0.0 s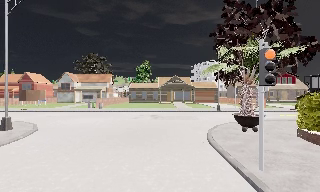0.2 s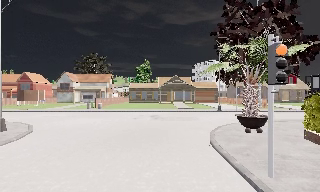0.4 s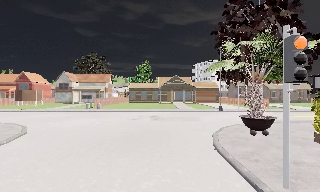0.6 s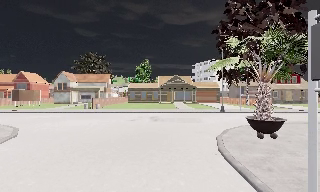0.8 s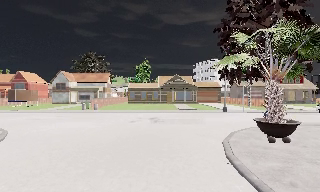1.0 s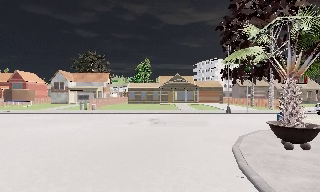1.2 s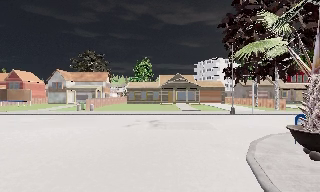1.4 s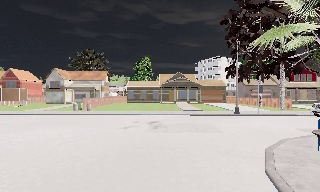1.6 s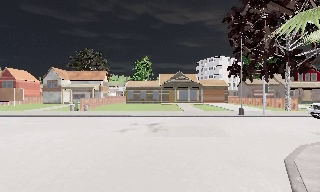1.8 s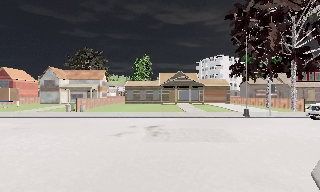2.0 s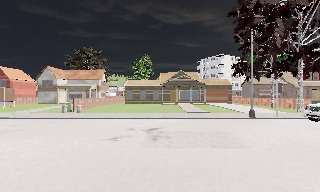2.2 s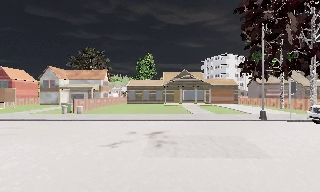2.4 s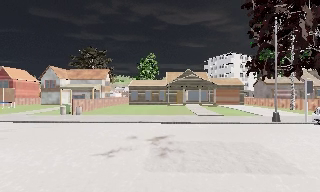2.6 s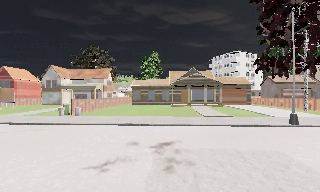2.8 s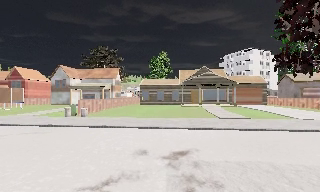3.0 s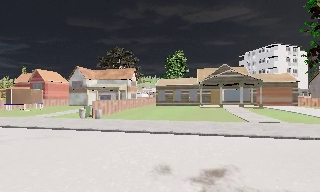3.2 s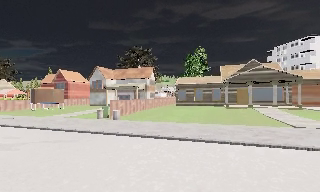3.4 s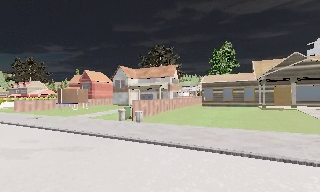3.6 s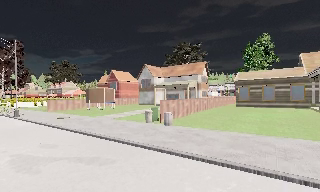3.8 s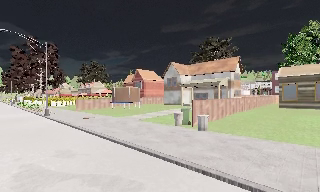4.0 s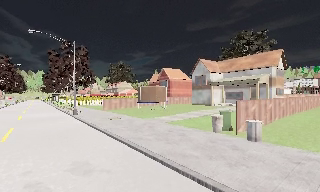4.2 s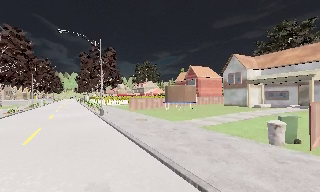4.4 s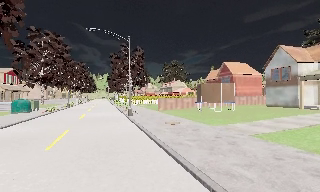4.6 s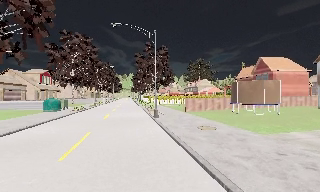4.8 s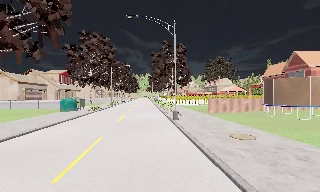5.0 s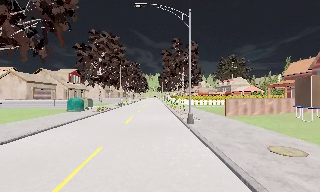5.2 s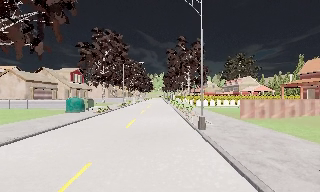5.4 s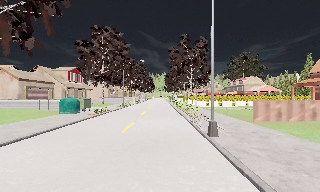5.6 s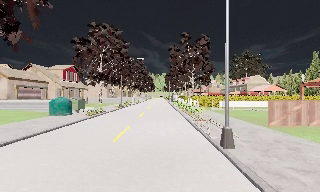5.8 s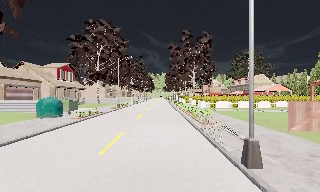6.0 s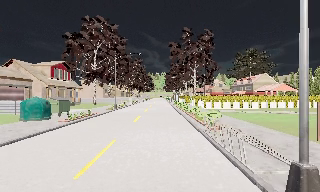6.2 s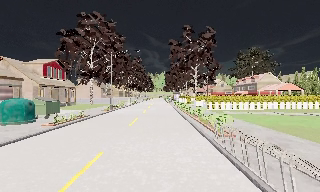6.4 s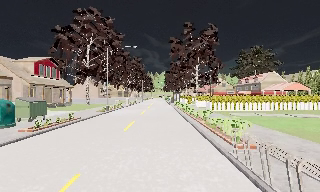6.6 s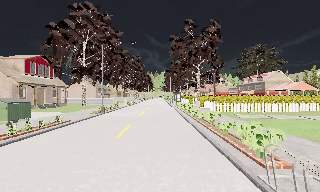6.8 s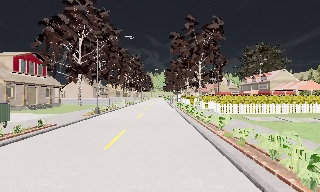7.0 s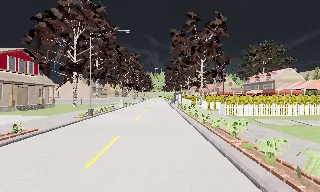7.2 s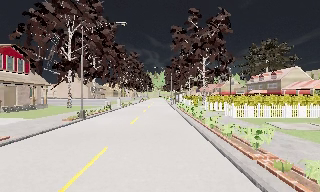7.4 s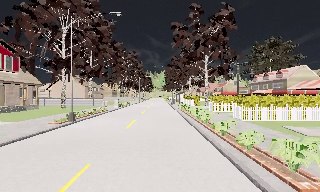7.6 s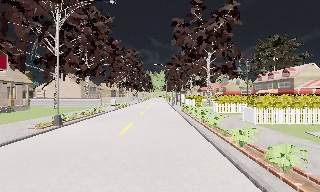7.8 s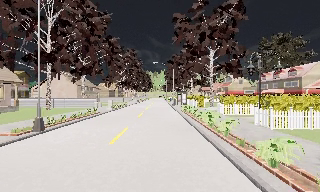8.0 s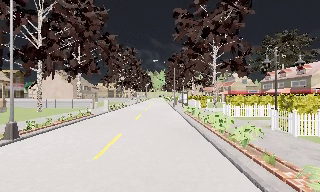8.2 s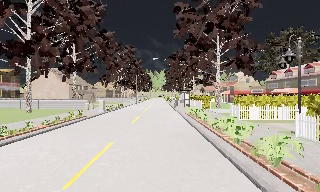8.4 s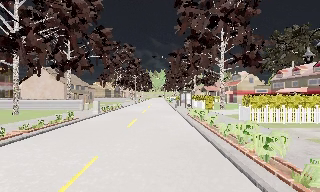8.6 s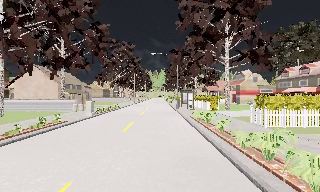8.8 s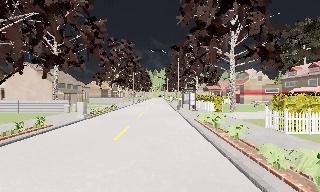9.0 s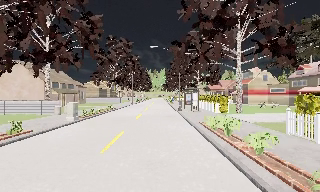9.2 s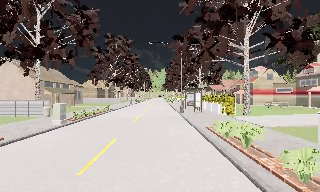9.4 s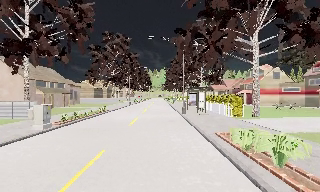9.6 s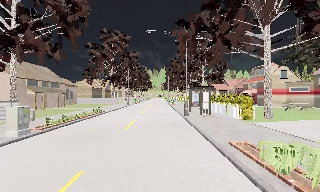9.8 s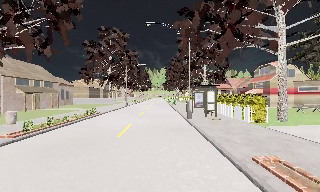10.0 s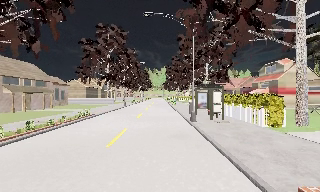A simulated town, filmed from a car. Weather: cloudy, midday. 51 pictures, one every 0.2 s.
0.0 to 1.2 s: The camera travels forward, about 3.5 m, so what stands in front looms larger. It gains speed.
1.2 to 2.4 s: The camera travels forward, about 5 m, so what stands in front looms larger.
2.4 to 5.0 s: The scene slides to the right, as the camera pans about 85 degrees to its left. It travels forward, about 19 m.
5.0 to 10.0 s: The camera travels forward, about 40 m, so what stands in front looms larger.
The film runs forward here.
